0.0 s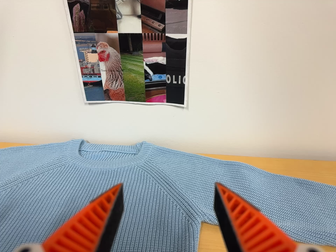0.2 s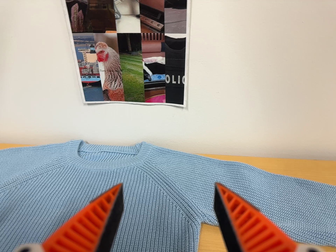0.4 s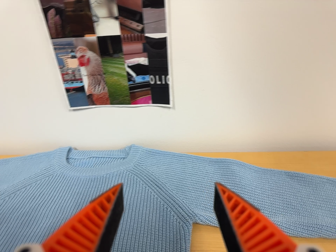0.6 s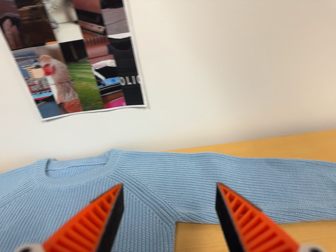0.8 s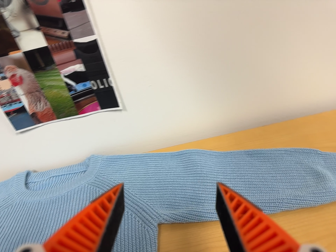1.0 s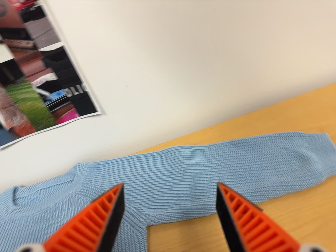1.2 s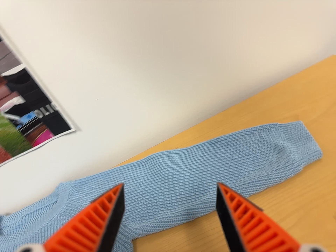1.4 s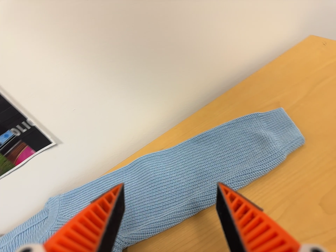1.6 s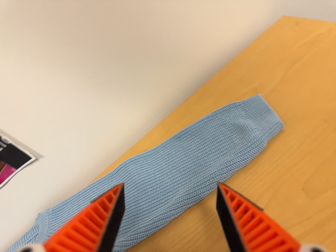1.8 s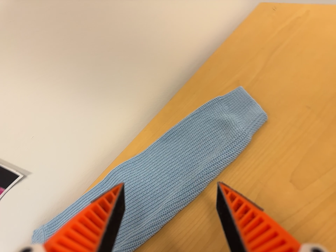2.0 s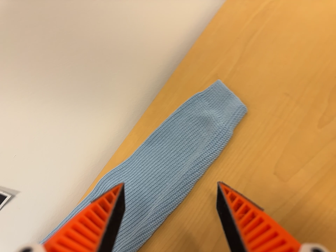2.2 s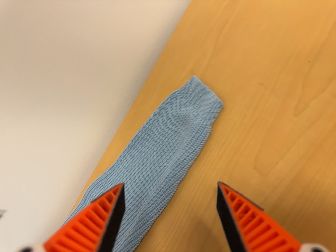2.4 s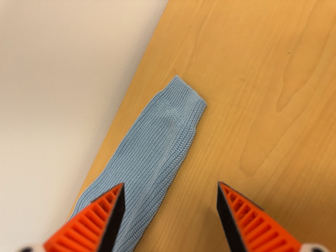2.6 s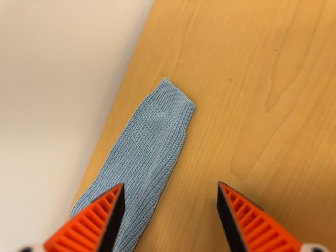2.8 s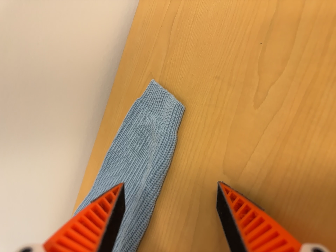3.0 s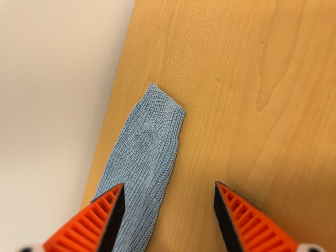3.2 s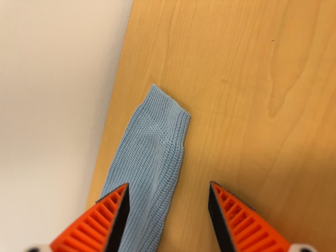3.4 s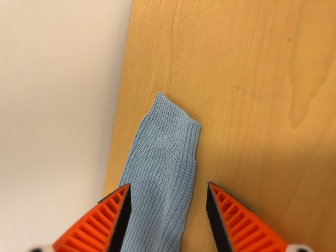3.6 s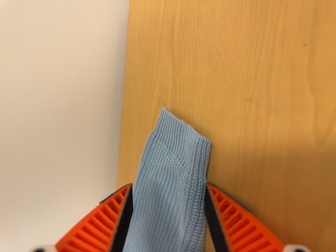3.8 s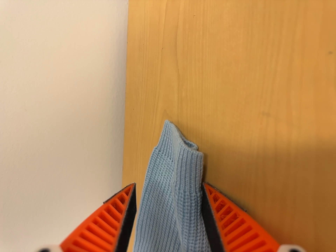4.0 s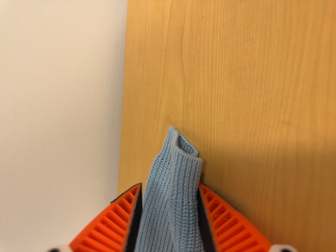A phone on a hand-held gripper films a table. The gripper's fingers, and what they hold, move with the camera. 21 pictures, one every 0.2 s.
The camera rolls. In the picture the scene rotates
counterclockwise.
0.0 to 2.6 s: The camera travels to its right, about 32 cm, so close, fixed things drift to the left. It rolls about its line of sight by about 70 degrees, and the scene rotates counterclockwise.
2.6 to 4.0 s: The camera travels forward and toward the top of its view, about 12 cm, so what stands in front looms larger. It rolls about its line of sight by about 20 degrees, and the scene rotates counterclockwise.
The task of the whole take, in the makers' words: right arm across.
The film runs forward here.
